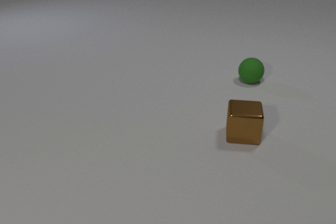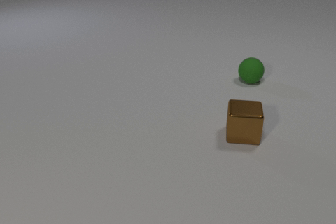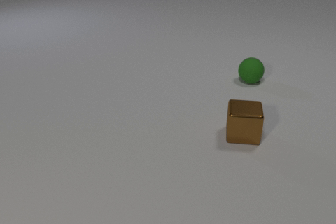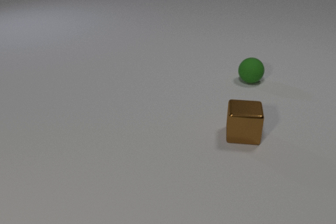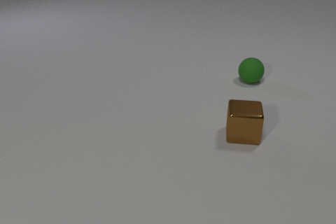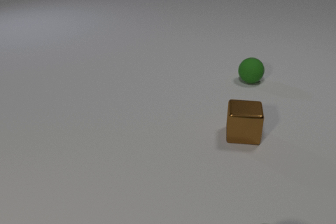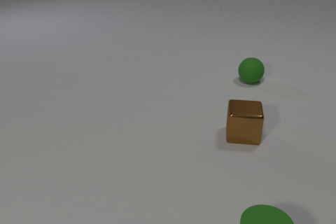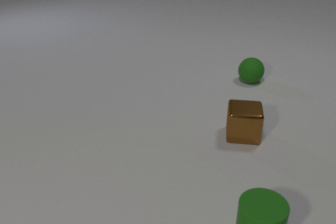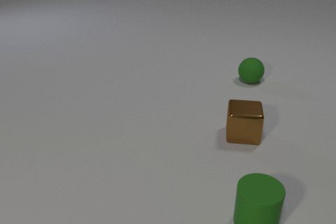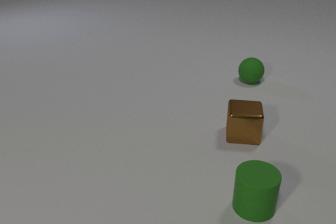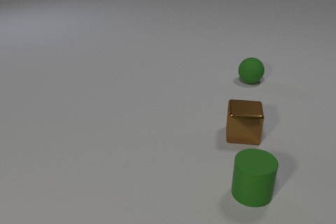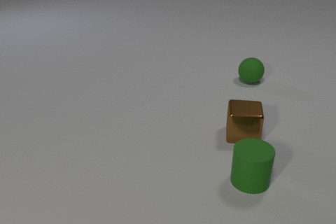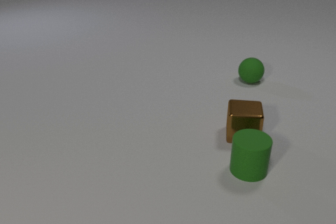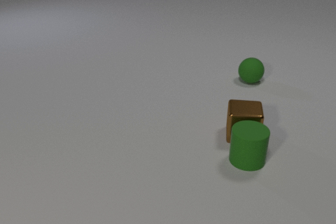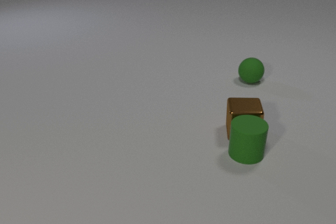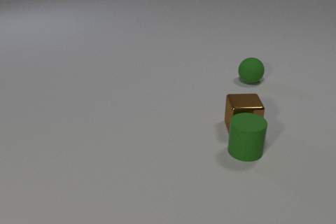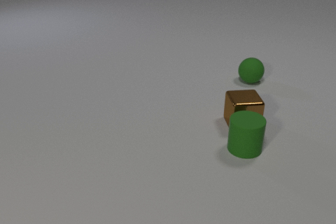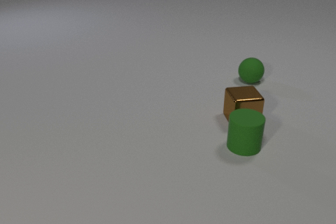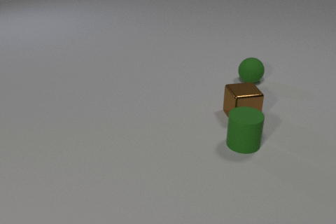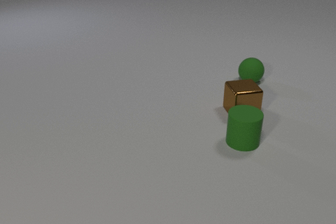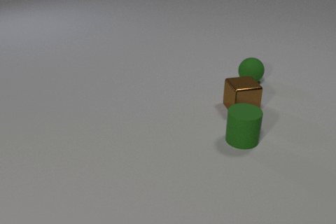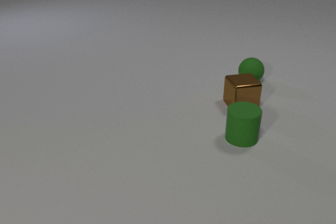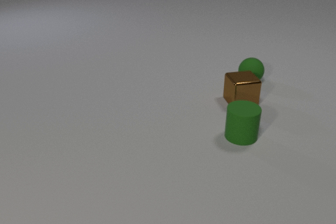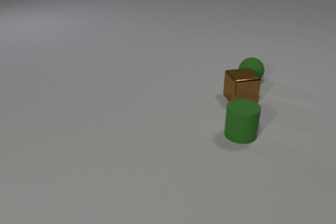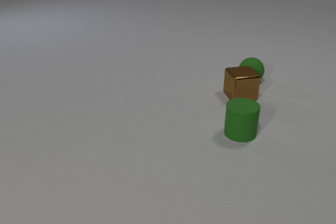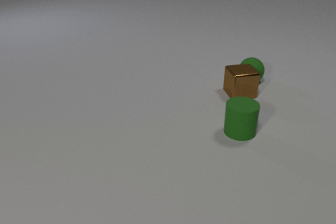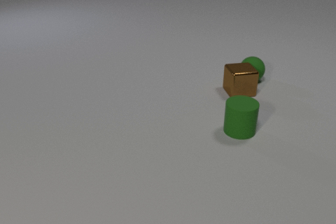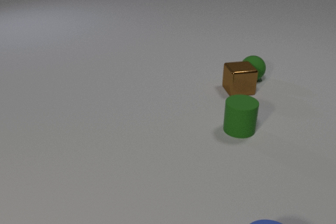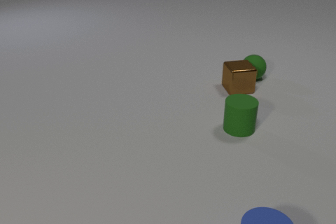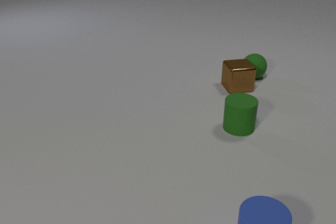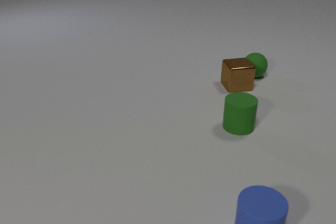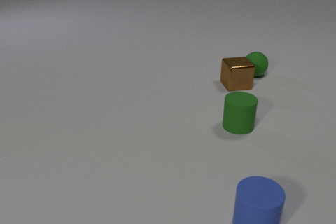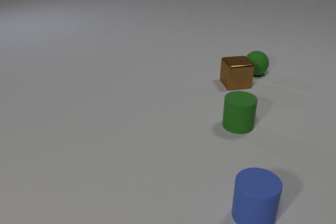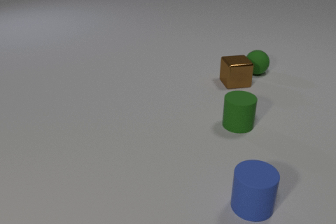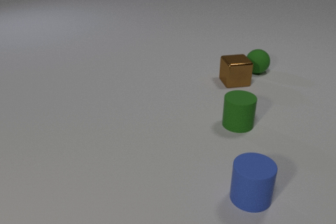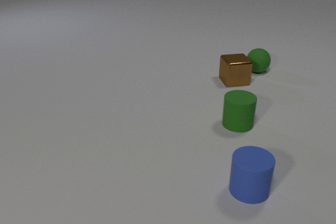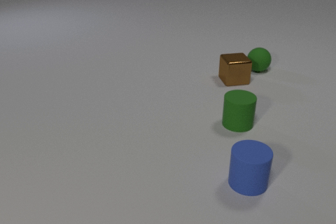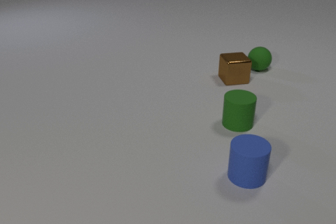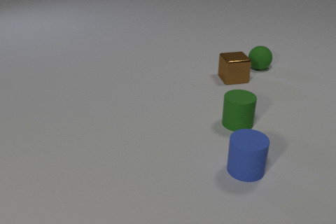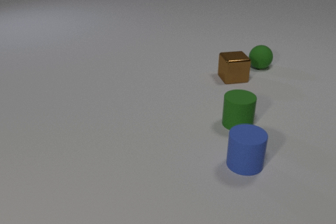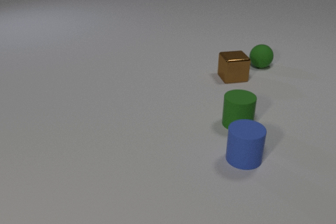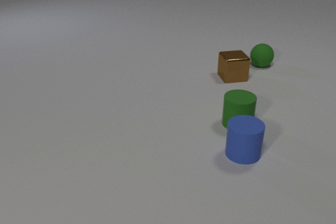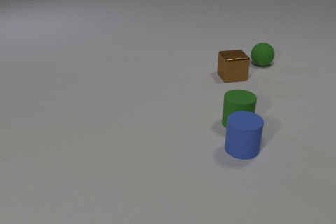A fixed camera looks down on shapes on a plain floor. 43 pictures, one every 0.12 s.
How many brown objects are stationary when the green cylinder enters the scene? 1.
What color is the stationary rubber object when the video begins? green.
How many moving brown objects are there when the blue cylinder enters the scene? 1.
0.00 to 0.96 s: The green rubber cylinder comes in at the bottom edge, slides away from the camera.
0.96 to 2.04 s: The green rubber cylinder slides away from the camera. The brown metal cube slides away from the camera. The green rubber cylinder and the brown metal cube collide.
2.04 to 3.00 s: The green rubber cylinder slides away from the camera. The brown metal cube slides away from the camera. The brown metal cube and the green rubber sphere collide.
3.00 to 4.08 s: The green rubber cylinder slides away from the camera. The brown metal cube slides away from the camera. The blue rubber cylinder comes in at the bottom edge, slides away from the camera. The green rubber sphere rolls away from the camera.
4.08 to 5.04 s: The brown metal cube slides away from the camera. The blue rubber cylinder slides away from the camera. The green rubber sphere rolls away from the camera.
